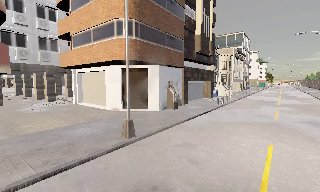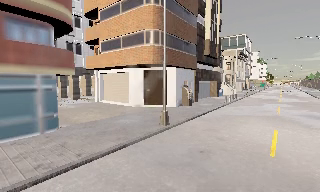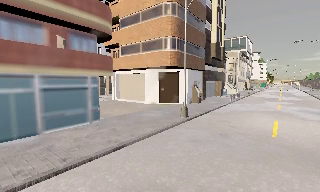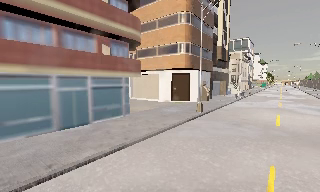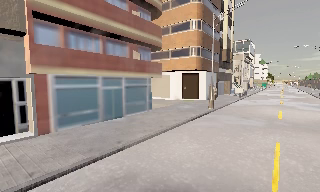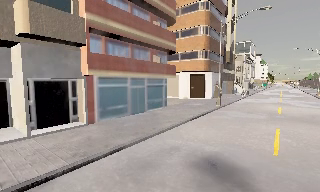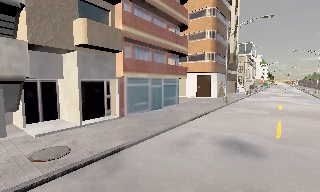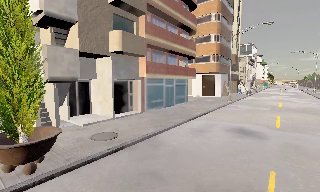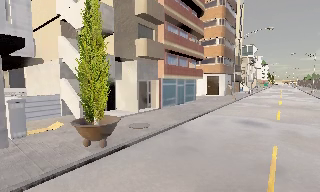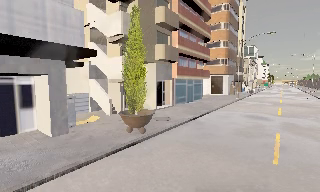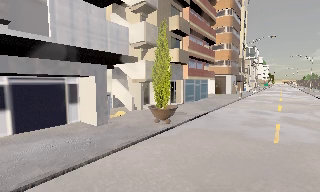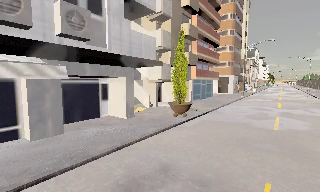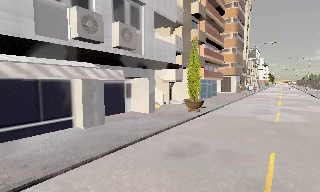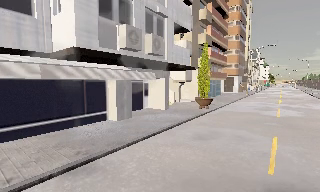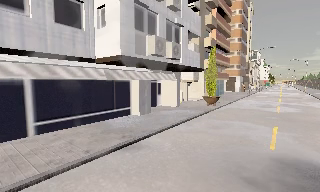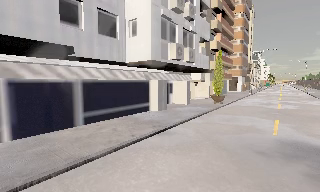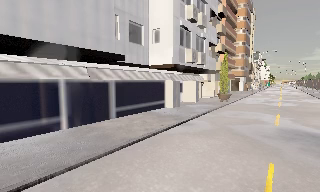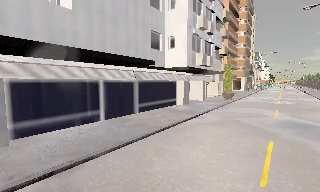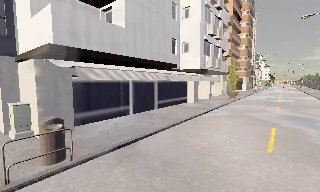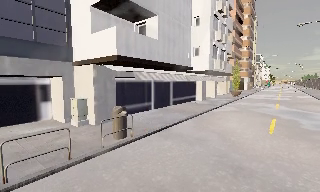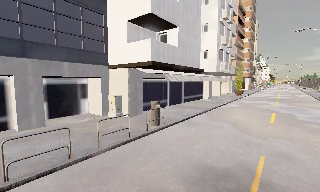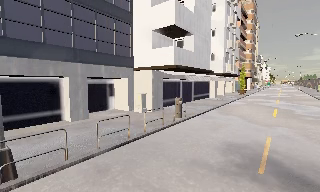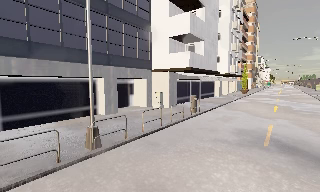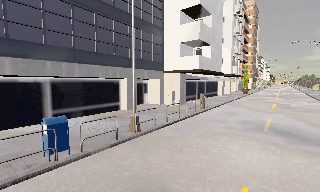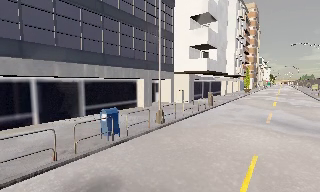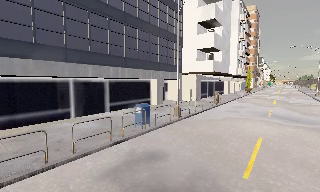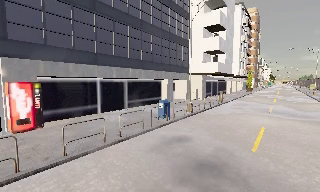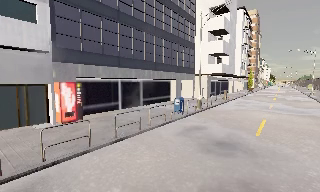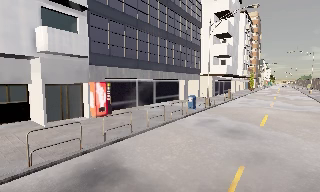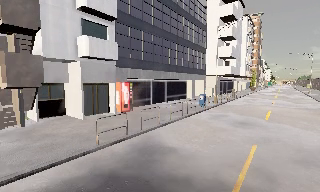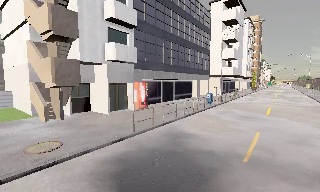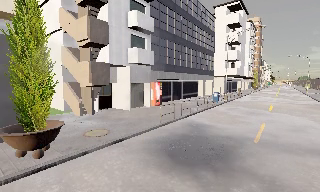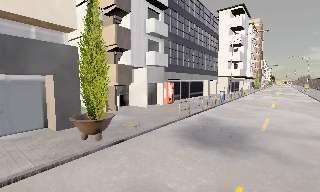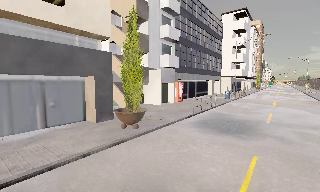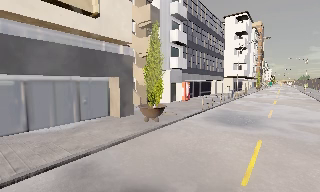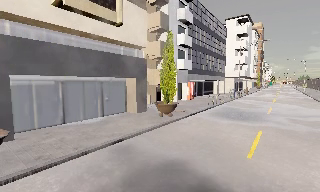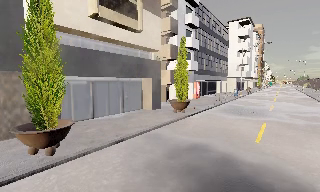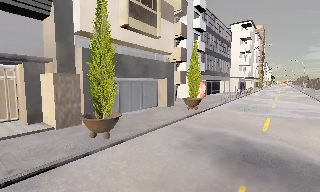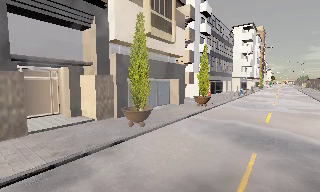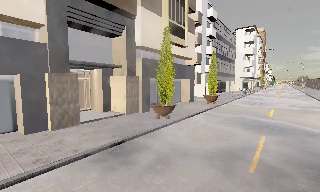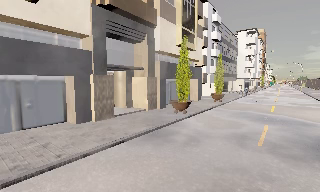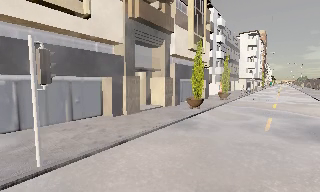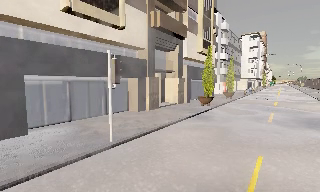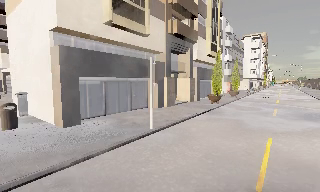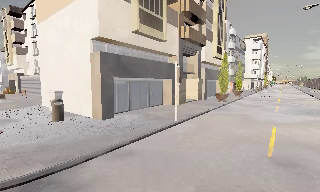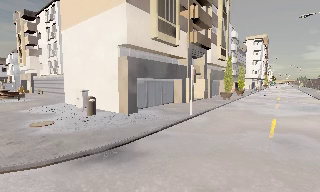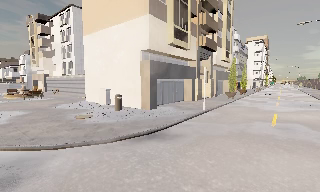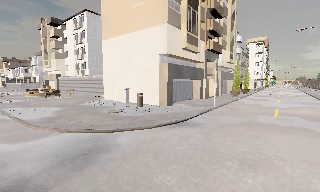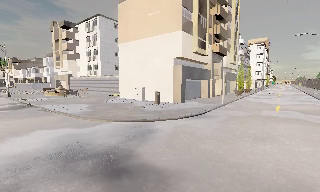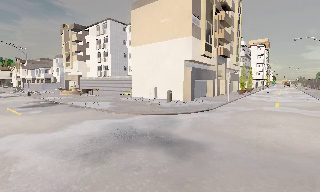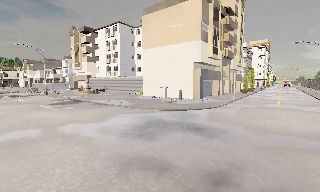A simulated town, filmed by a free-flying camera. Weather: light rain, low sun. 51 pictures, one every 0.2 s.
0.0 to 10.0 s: The camera travels backward and to its left, about 100 m, so what stands in front gets smaller.
The film runs backward here.
